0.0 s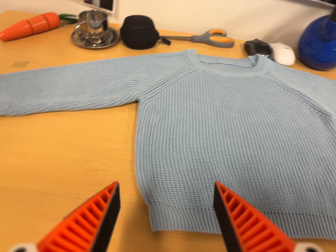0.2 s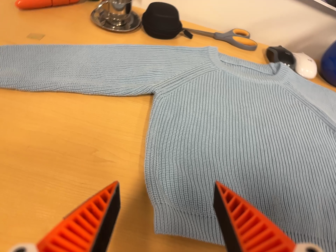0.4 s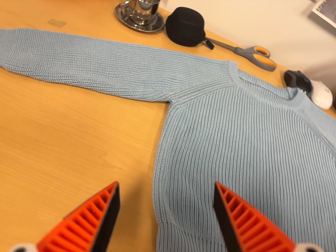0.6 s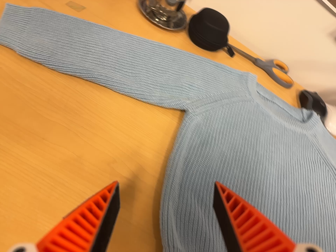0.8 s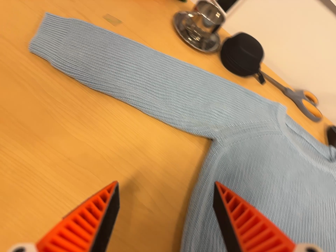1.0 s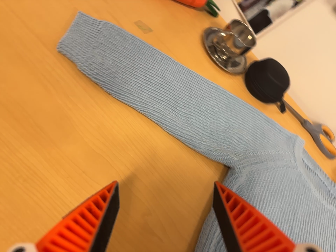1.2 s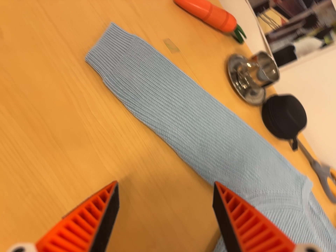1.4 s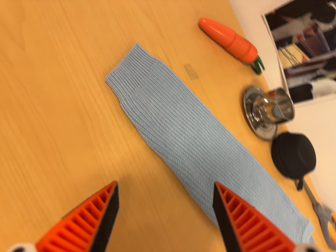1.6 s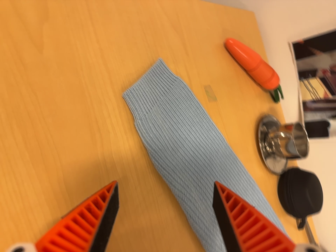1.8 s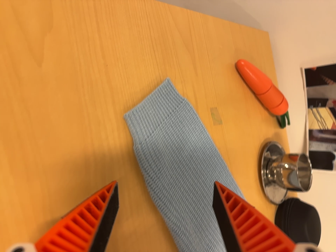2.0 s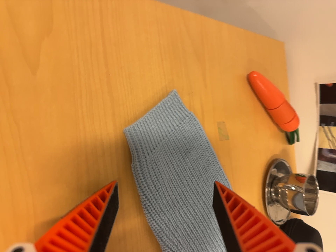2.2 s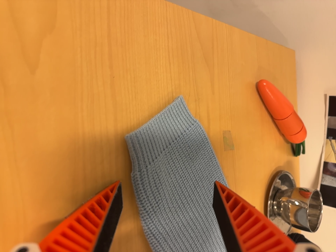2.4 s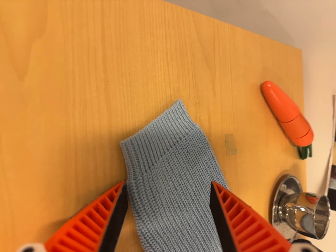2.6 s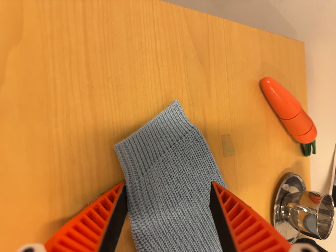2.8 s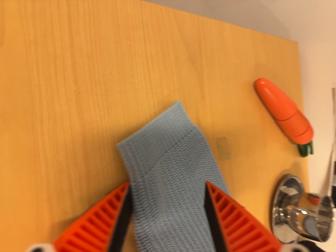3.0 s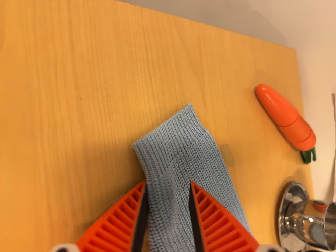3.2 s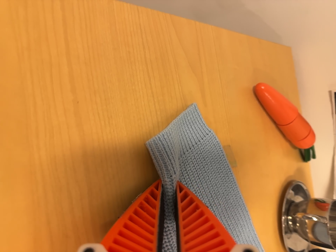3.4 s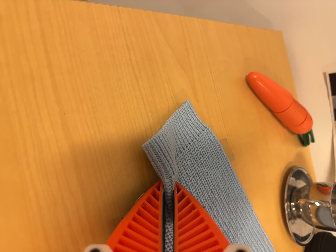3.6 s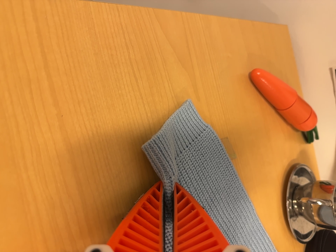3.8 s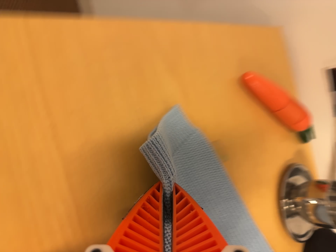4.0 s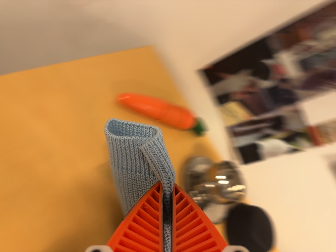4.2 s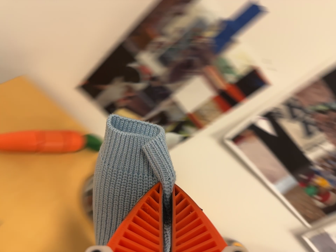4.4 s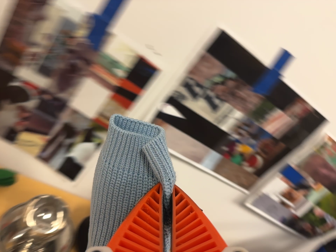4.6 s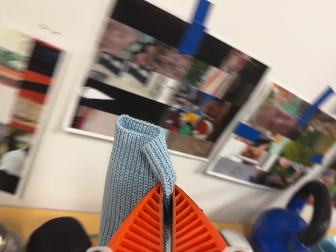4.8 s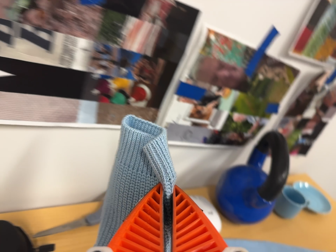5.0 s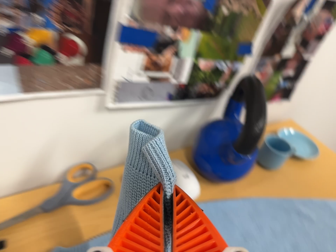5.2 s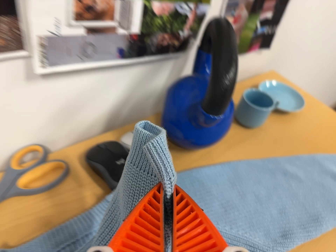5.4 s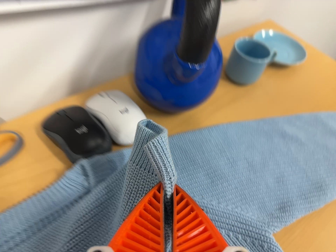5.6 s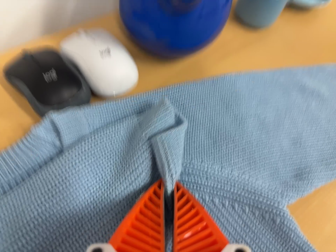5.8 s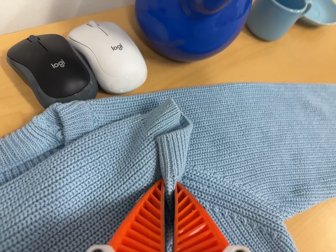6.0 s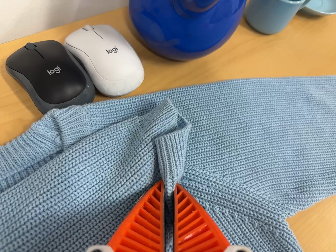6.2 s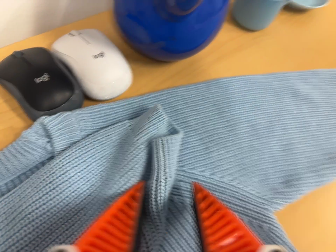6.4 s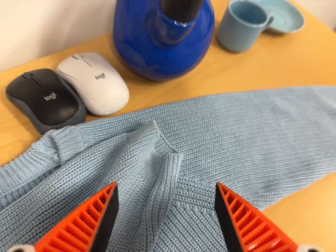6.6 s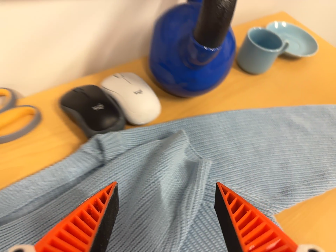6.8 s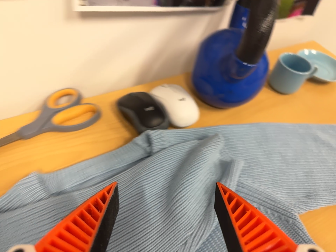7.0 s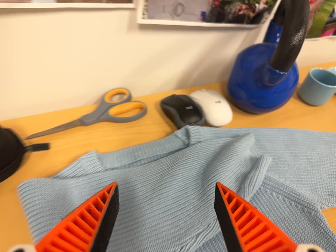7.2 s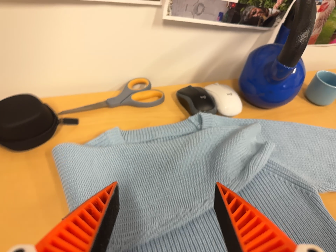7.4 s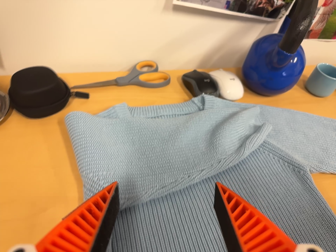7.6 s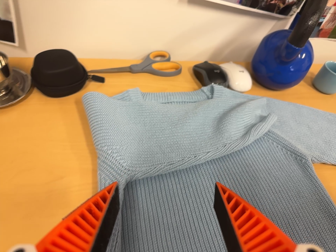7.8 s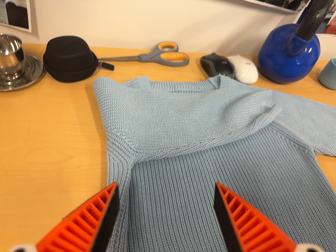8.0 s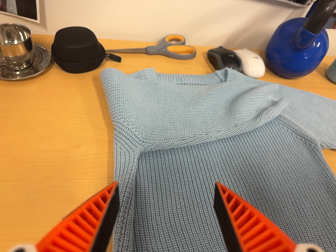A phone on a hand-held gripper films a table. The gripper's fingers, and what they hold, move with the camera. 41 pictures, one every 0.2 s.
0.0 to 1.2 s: The camera travels to its left, toward the top of its view and forward, about 24 cm, so close, fixed things drift to the right. It rolls about its line of sight by about 50 degrees, and the scene rotates clockwise.
1.2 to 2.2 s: The camera travels toward the top of its view and forward, about 16 cm, so close, fixed things drift downward. It rolls about its line of sight by about 30 degrees, and the scene rotates clockwise.
2.2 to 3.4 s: The camera travels forward, about 5 cm, so what stands in front looms larger. It rolls about its line of sight by about 10 degrees, and the scene rotates counterclockwise.
3.4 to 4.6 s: The camera pans to its right by about 35 degrees. It travels to its right, about 38 cm, so close, fixed things drift to the left. It rolls about its line of sight by about 65 degrees, and the scene rotates counterclockwise.
4.6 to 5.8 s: The camera pans to its right by about 15 degrees. It travels forward and to its right, about 38 cm. Its aim tips toward the bottom of its view by about 40 degrees, and the scene shifts upward. It rolls about its line of sight by about 20 degrees, and the scene rotates counterclockwise.
5.8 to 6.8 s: The camera travels backward, about 14 cm, so what stands in front gets smaller. Its aim tips toward the top of its view by about 10 degrees, and the scene shifts downward.
6.8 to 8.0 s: The camera pans to its left by about 10 degrees. It travels backward and toward the bottom of its view, about 24 cm, so what stands in front gets smaller. It rolls about its line of sight by about 15 degrees, and the scene rotates clockwise.
The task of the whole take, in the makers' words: left arm across.
The film runs forward here.
